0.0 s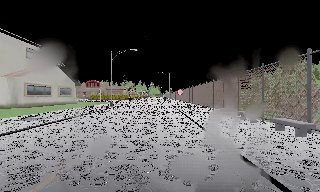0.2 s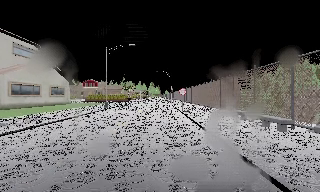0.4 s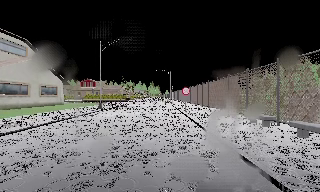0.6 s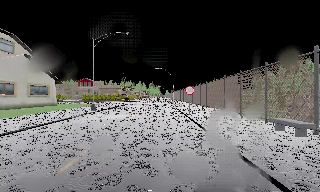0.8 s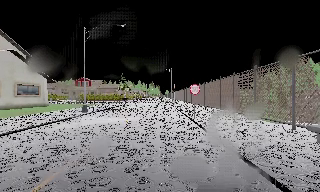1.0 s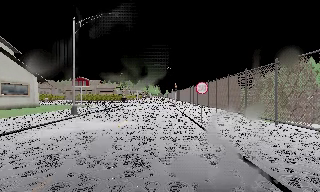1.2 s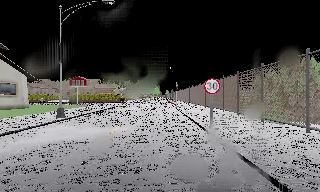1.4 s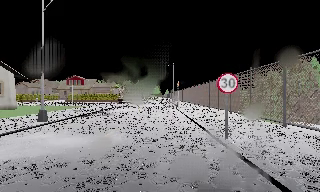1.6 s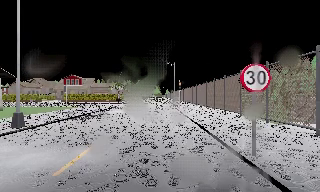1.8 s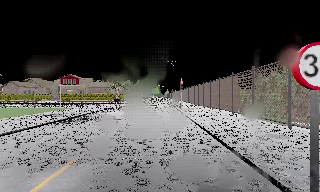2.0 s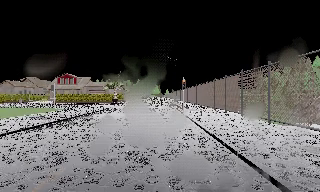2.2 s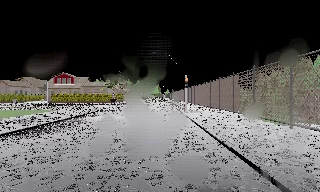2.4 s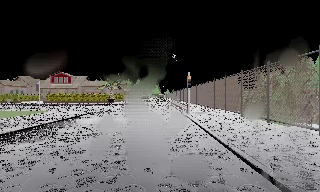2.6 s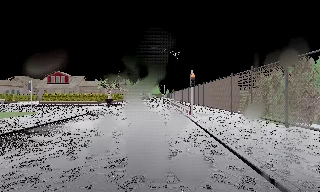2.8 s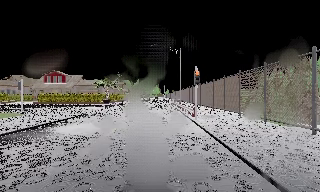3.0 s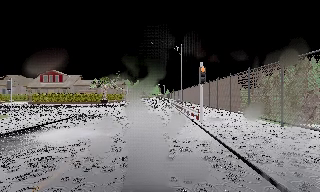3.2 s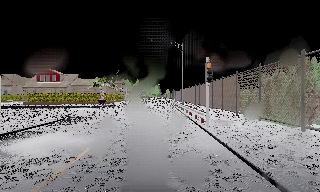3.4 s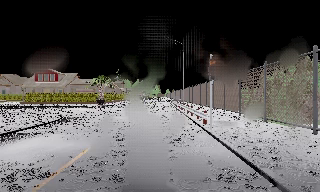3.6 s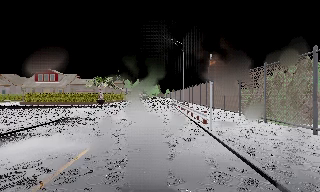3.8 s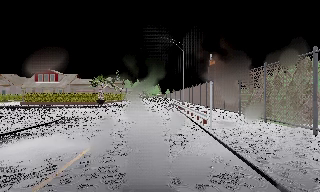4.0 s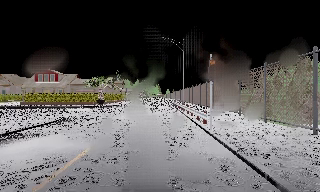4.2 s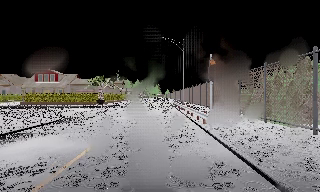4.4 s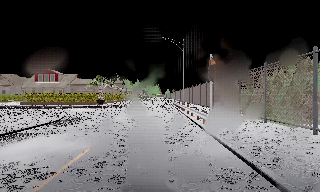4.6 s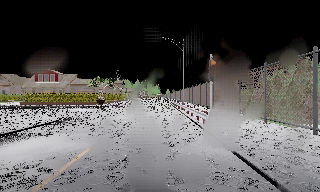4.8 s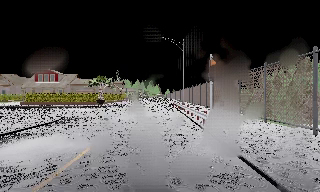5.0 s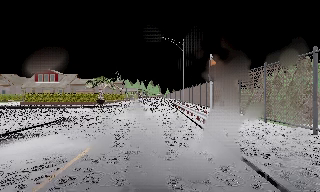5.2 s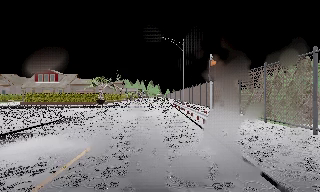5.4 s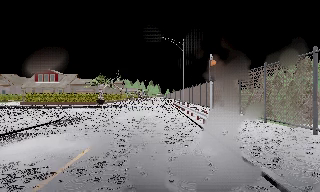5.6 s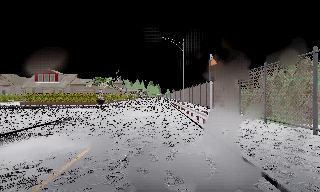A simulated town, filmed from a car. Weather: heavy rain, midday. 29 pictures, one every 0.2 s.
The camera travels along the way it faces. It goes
forward.
0.0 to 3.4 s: The camera travels forward, about 25 m, so what stands in front looms larger. It loses speed.
3.4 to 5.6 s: The camera keeps its place and its aim.
The film runs forward here.
